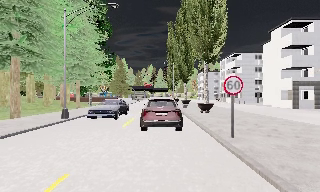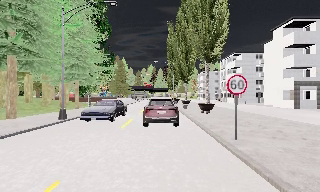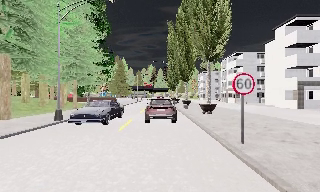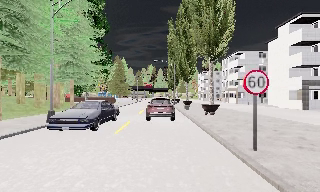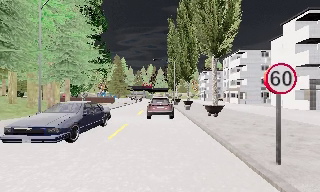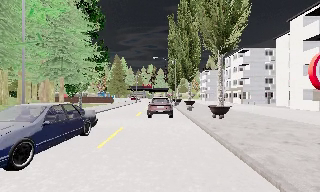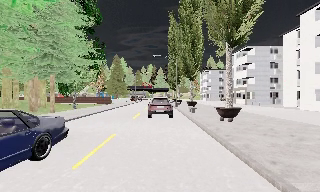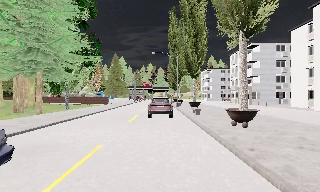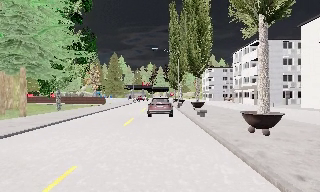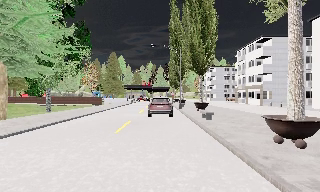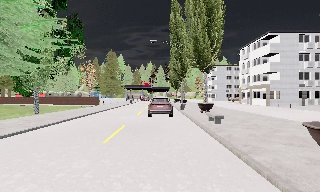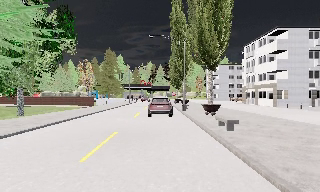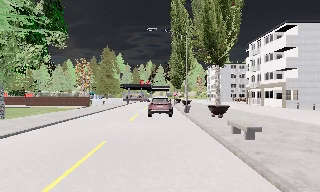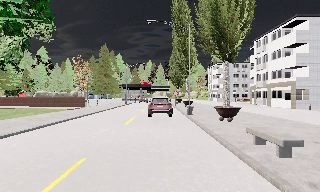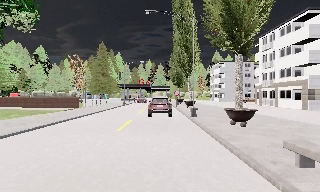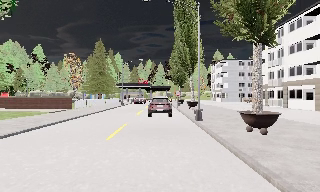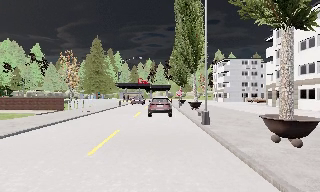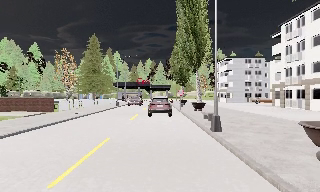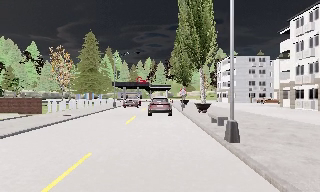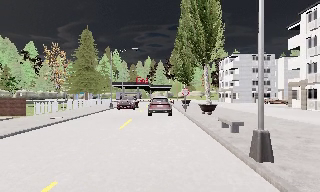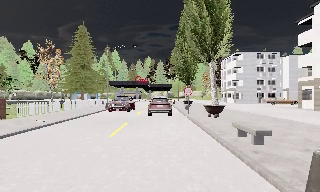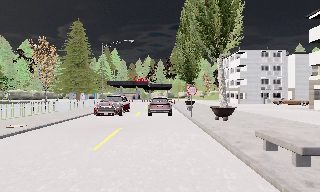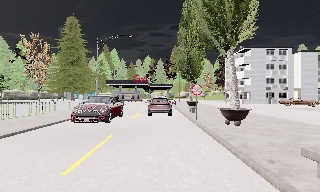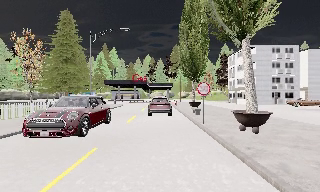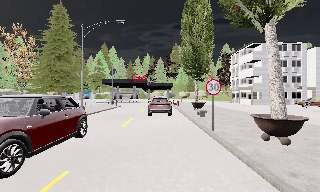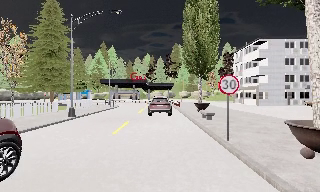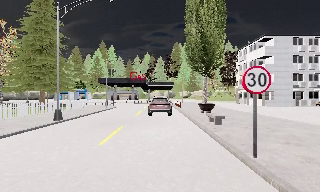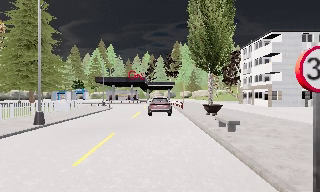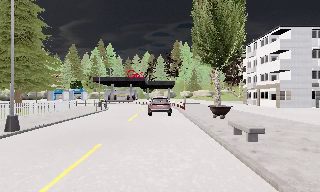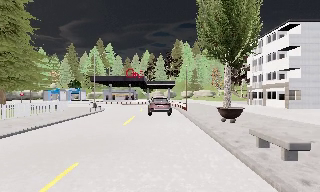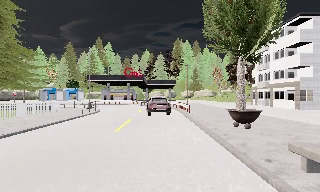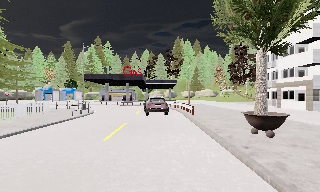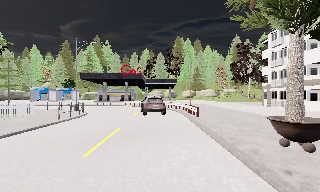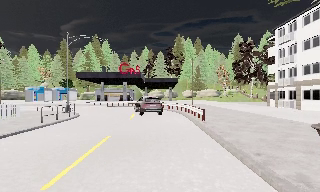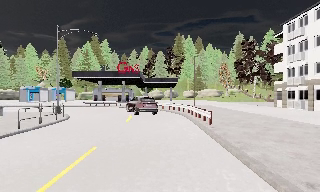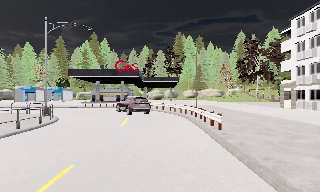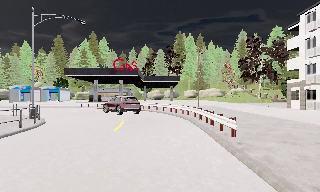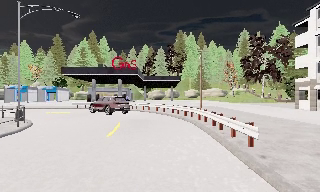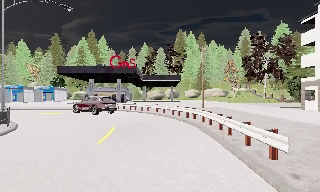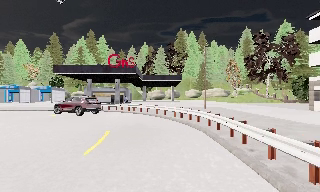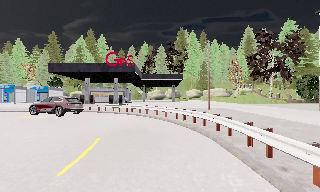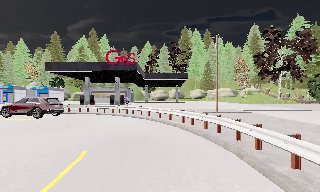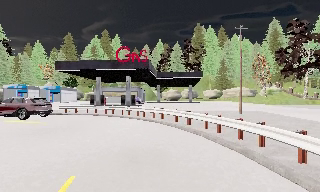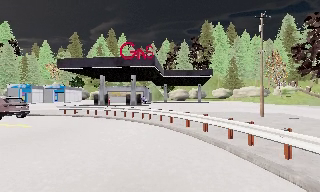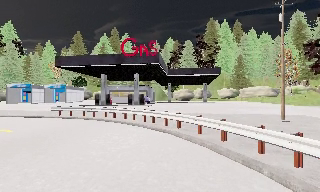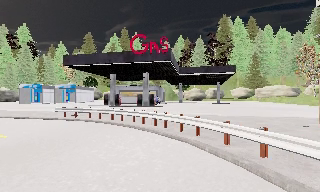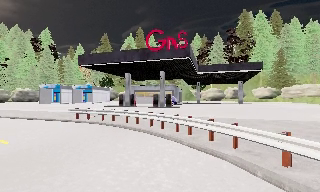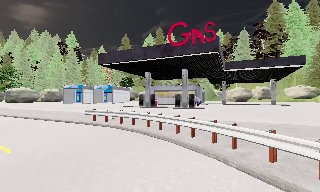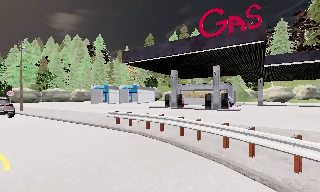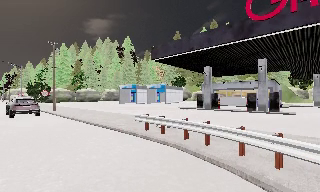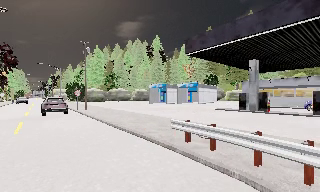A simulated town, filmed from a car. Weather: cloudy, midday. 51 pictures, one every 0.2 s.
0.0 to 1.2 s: The camera travels forward, about 5 m, so what stands in front looms larger. It gains speed.
1.2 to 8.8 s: The camera travels forward, about 55 m, so what stands in front looms larger.
8.8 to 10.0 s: The camera pans to its left, which is counterclockwise from overhead, by about 45 degrees. It travels forward, about 10 m.
The film runs forward here.
